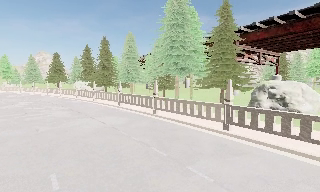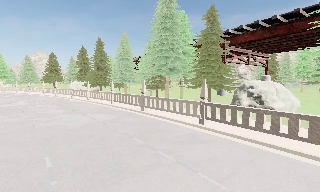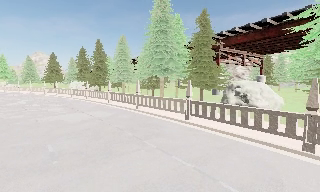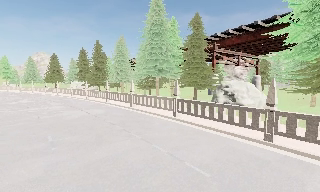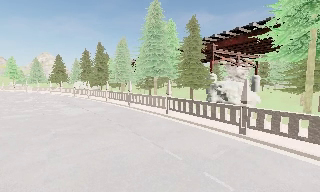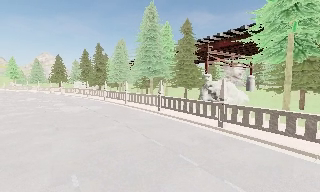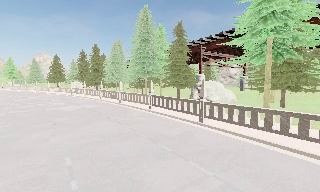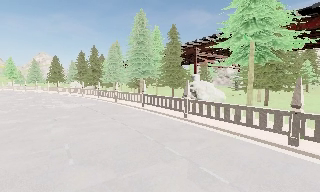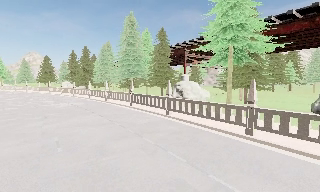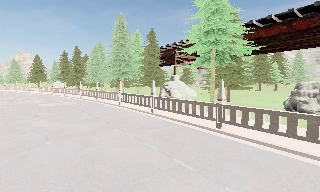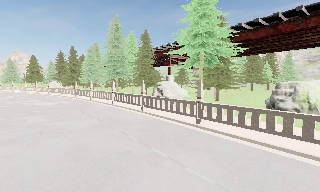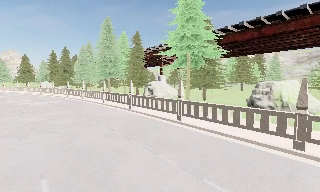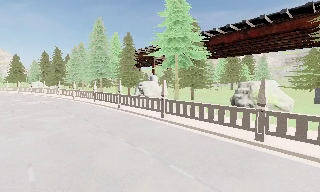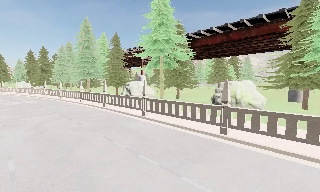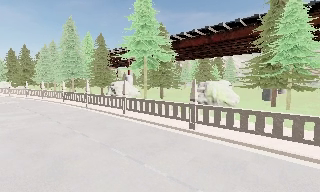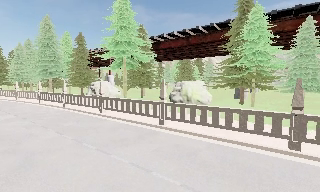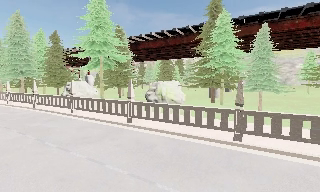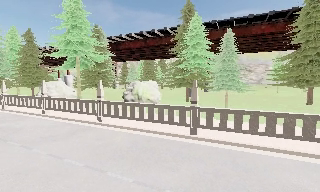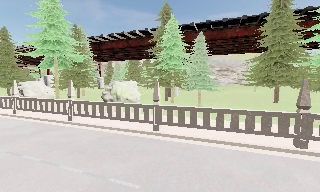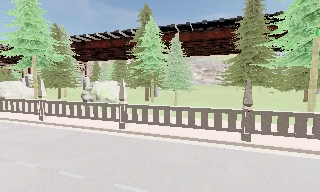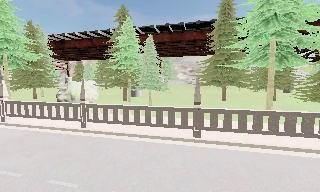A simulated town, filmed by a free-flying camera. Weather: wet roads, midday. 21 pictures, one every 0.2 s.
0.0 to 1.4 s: The camera travels backward and to its right, about 10 m, so what stands in front gets smaller.
1.4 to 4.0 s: The scene slides to the left, as the camera pans about 40 degrees to its right. It travels to its right and backward, about 16 m, so close, fixed things drift to the left.
The film runs backward here.
